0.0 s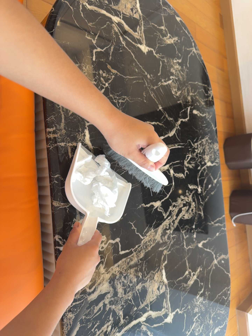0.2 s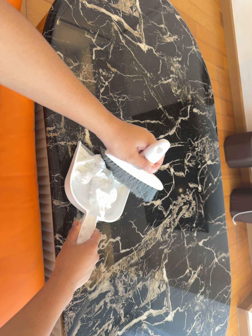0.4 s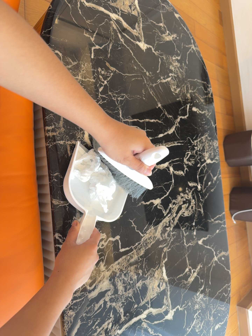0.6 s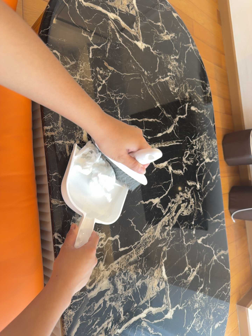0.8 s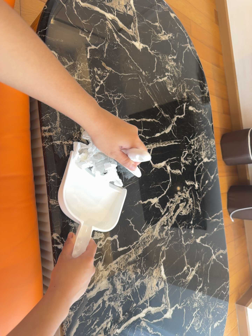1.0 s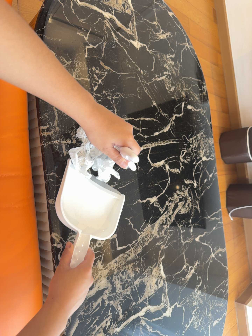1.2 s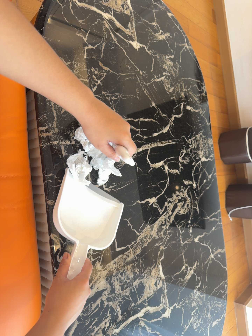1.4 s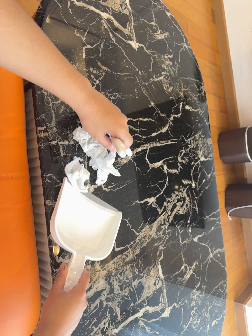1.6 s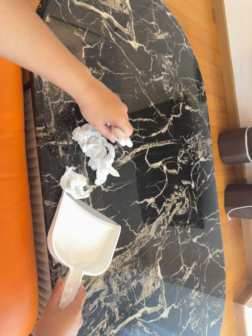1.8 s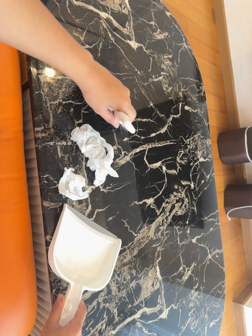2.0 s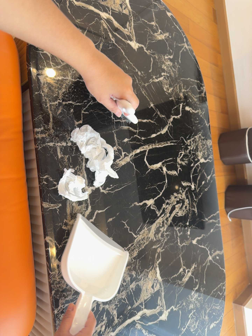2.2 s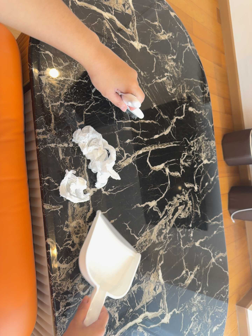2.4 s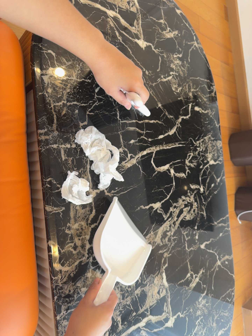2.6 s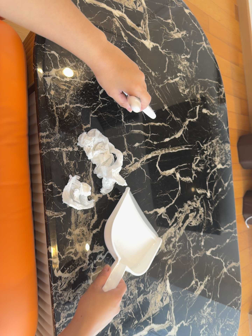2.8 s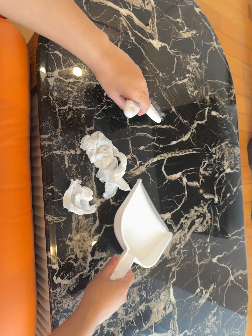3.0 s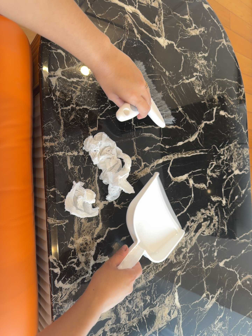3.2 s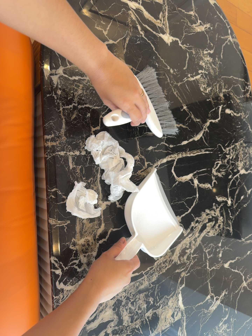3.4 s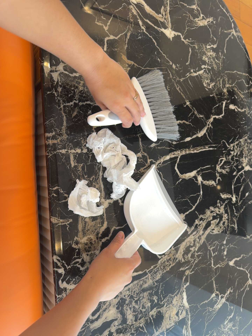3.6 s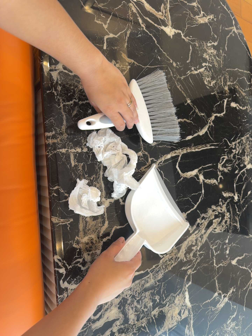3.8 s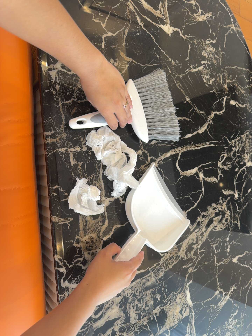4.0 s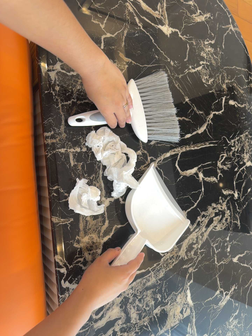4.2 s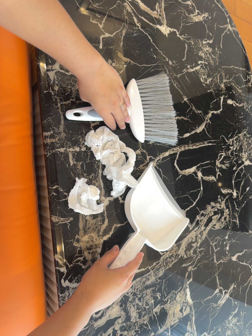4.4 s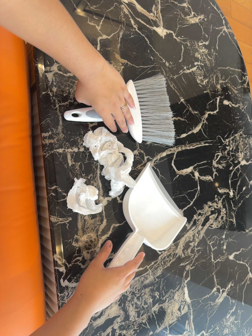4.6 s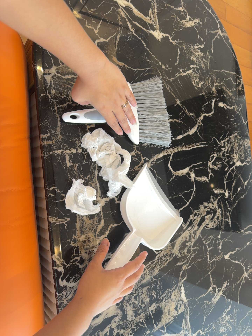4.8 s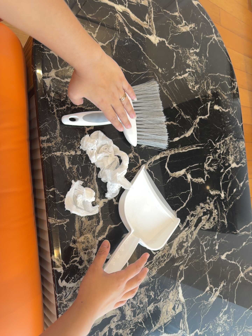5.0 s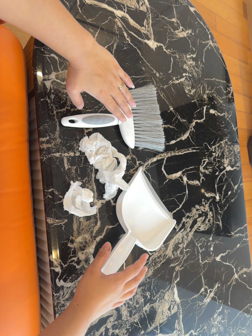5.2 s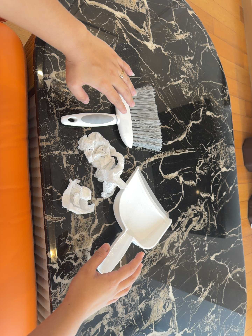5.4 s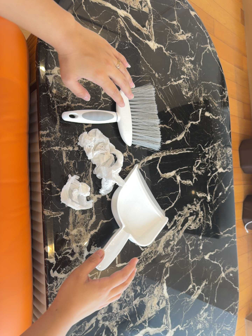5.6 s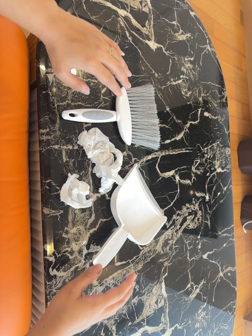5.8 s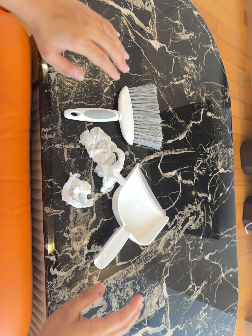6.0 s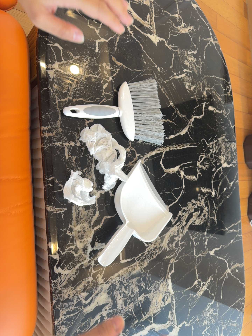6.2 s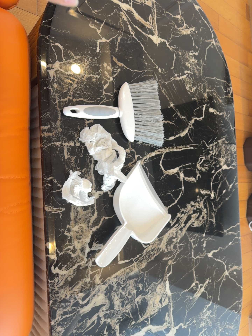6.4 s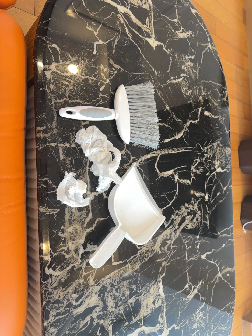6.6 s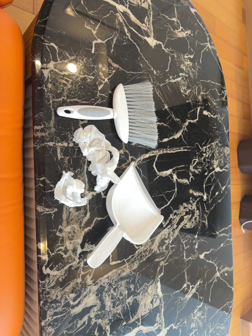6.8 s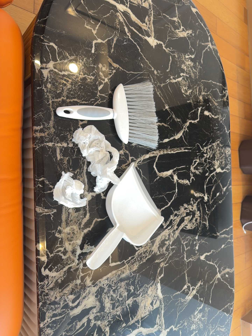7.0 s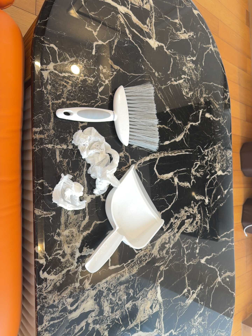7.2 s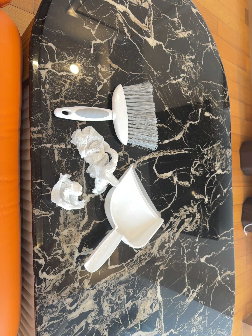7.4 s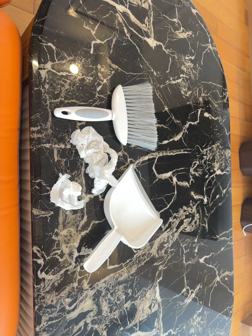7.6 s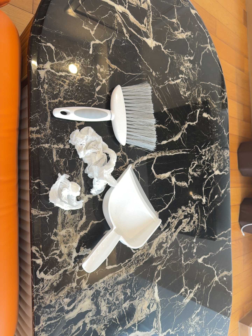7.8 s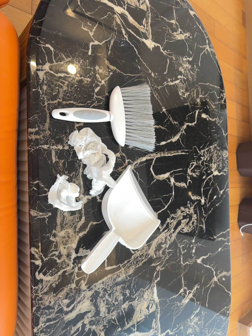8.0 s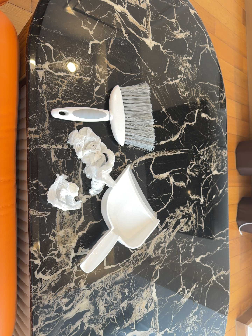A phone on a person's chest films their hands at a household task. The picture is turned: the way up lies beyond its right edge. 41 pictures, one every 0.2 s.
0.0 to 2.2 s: The camera shifts only a little, or ends up much as it began.
2.2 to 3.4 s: The camera travels forward, about 8 cm, so what stands in front looms larger.
3.4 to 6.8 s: The camera shifts only a little, or ends up much as it began.
6.8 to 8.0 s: The camera keeps its place and its aim.
The film runs backward here.
